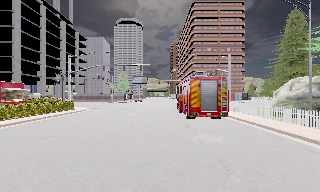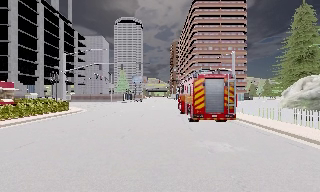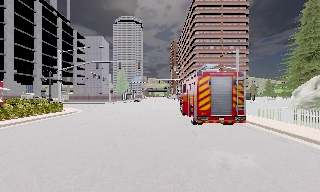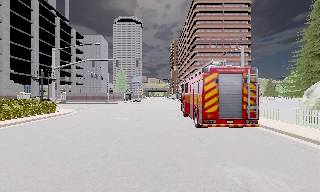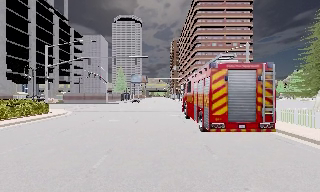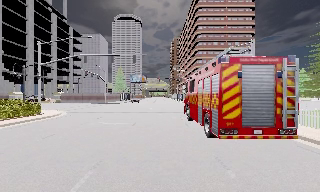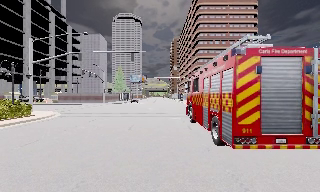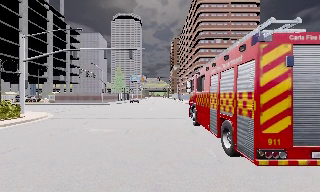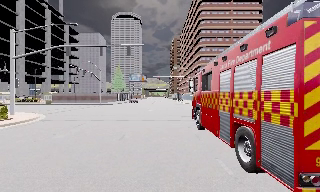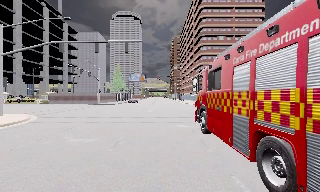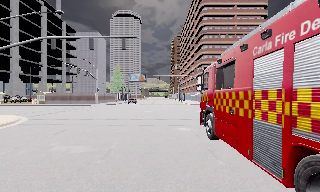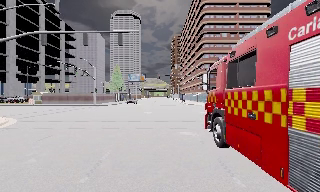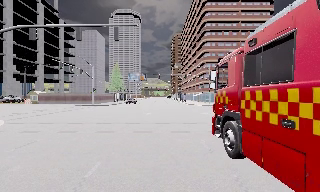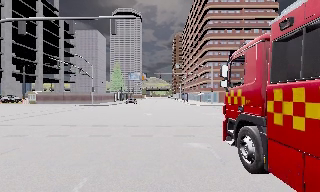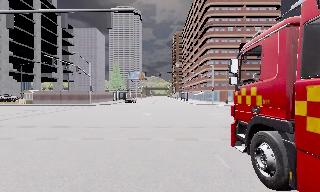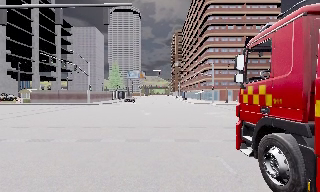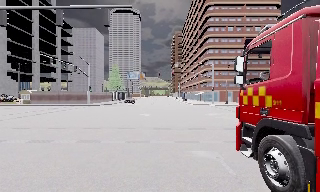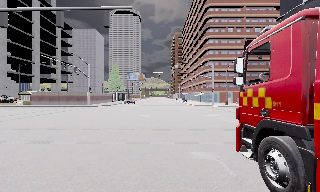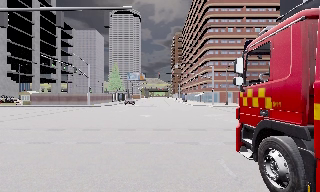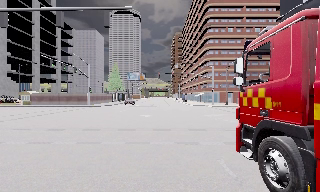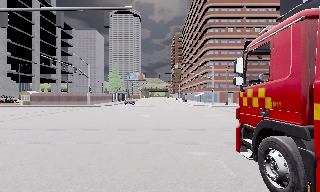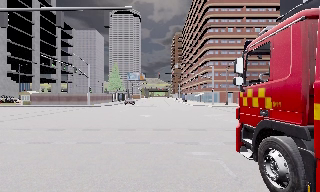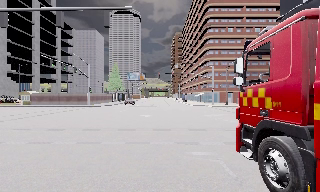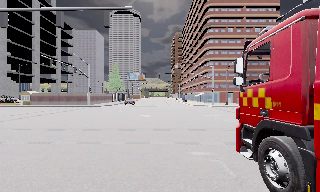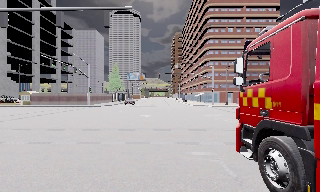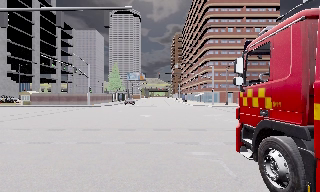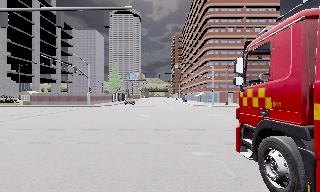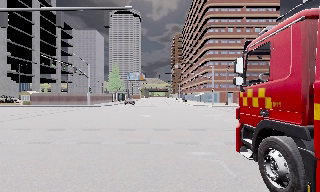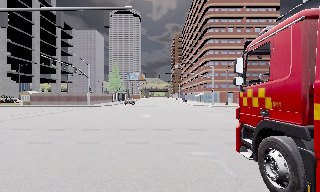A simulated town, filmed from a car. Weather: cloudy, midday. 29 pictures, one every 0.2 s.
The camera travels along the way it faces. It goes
forward.
0.0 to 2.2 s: The camera travels forward, about 12 m, so what stands in front looms larger.
2.2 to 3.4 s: The camera travels forward, about 3 m, so what stands in front looms larger. It loses speed.
3.4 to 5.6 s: The camera keeps its place and its aim.
The film runs forward here.
